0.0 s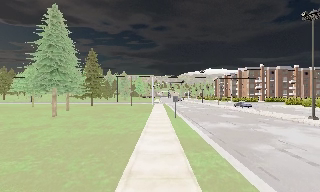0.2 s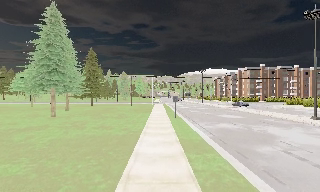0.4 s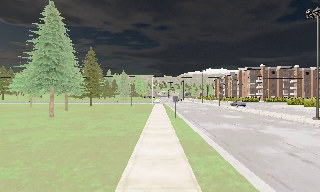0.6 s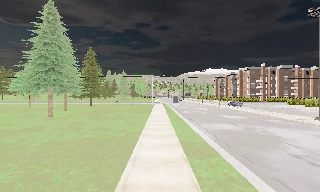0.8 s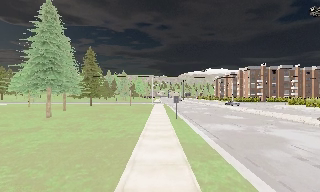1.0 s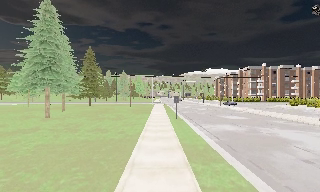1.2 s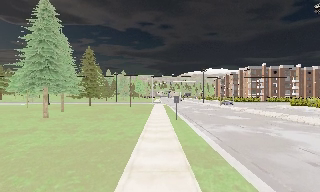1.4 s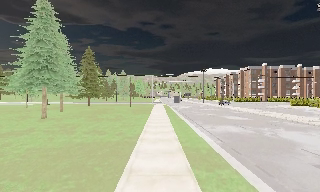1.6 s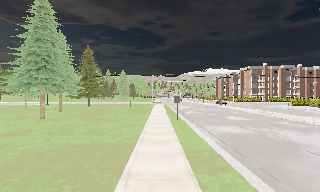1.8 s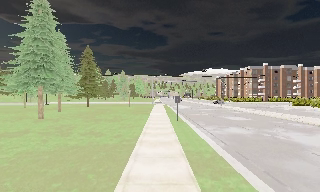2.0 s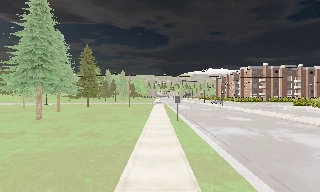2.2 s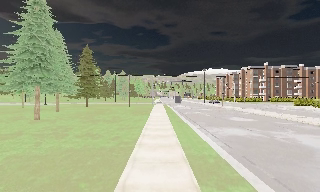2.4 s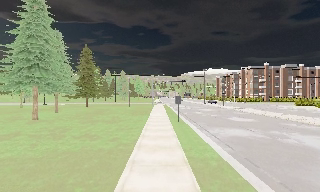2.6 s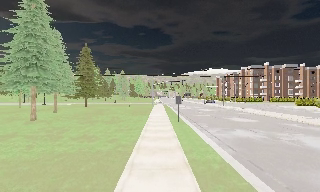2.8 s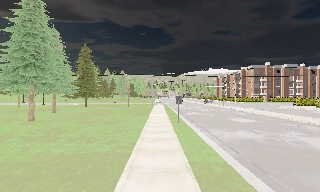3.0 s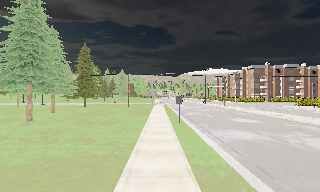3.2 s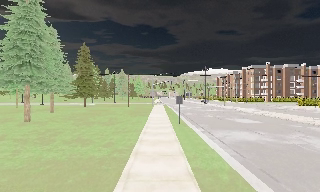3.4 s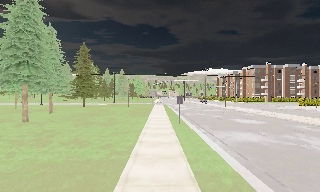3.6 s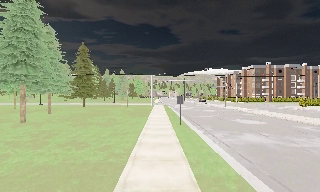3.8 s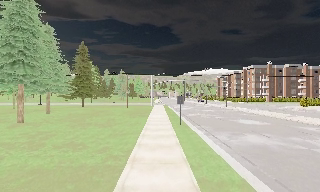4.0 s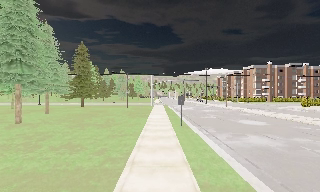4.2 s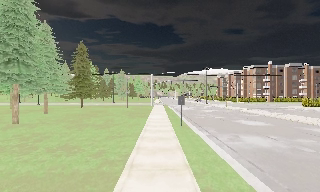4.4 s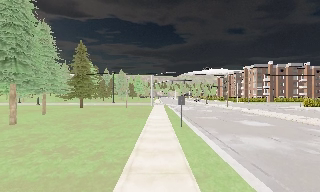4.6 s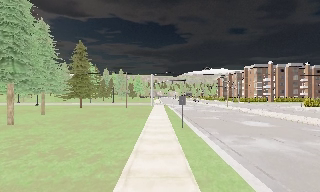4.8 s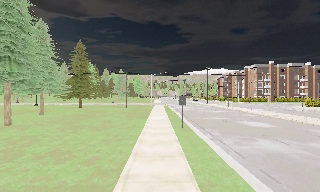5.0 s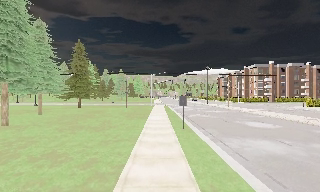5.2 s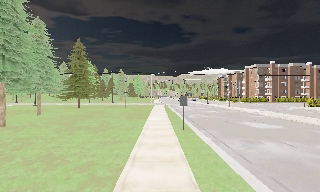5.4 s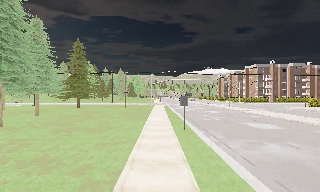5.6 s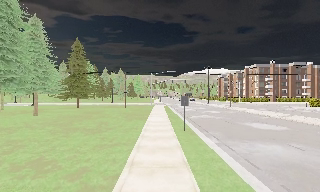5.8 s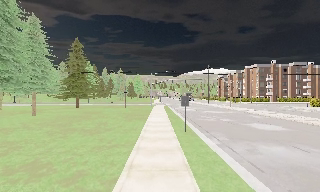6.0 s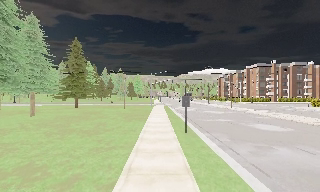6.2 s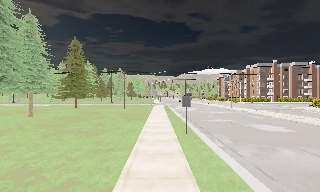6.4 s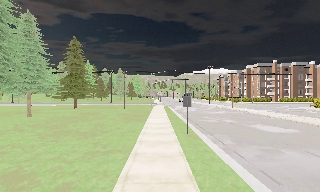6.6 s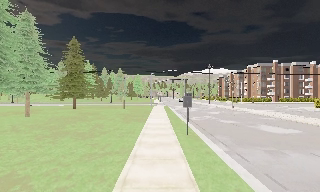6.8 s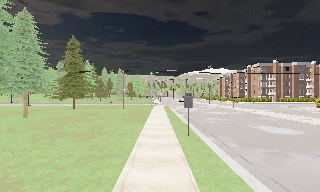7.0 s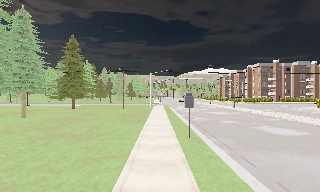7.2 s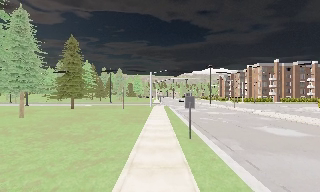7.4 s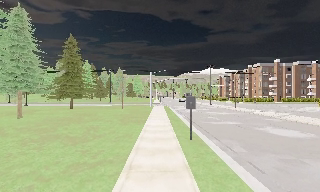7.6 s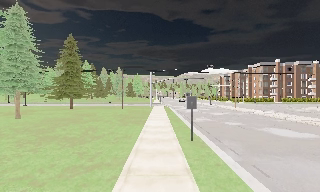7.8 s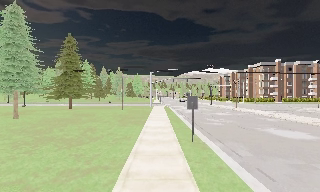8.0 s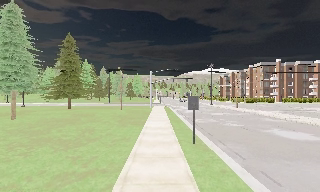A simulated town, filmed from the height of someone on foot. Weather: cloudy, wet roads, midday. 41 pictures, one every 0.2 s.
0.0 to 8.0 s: The camera travels forward, about 10 m, so what stands in front looms larger.
The film runs forward here.
